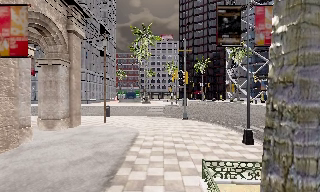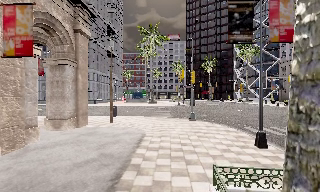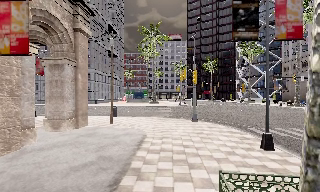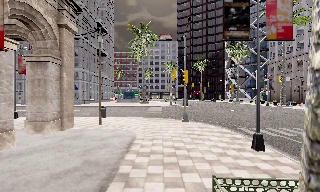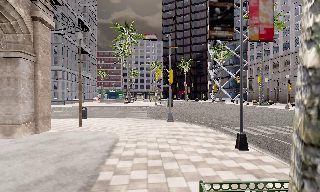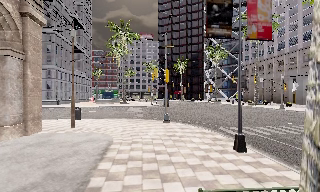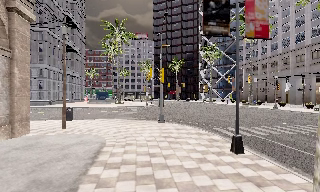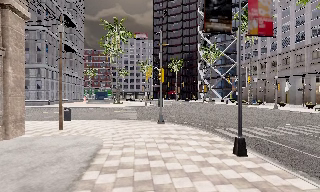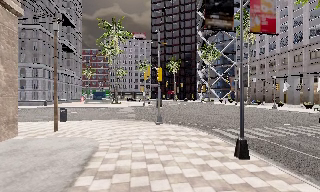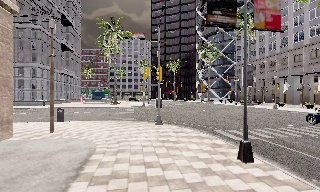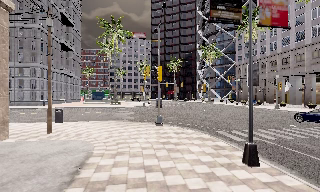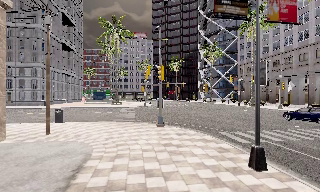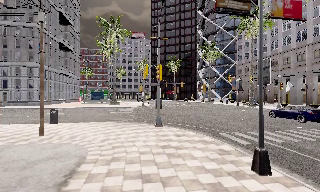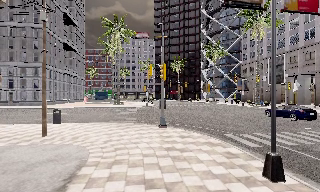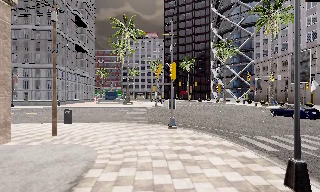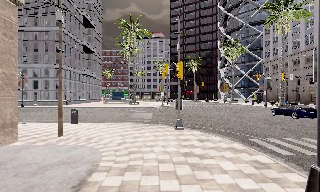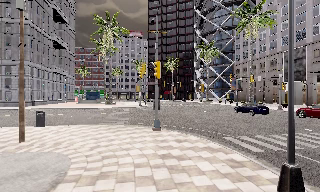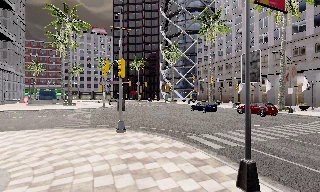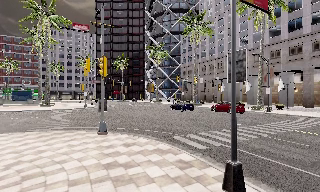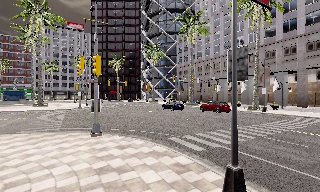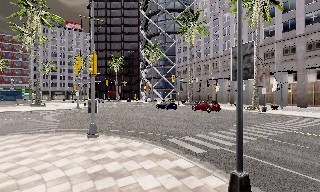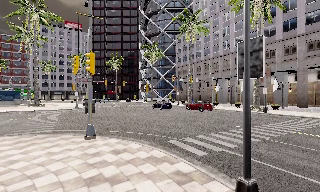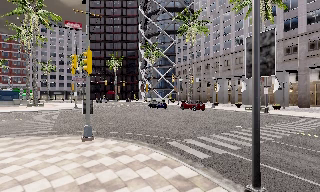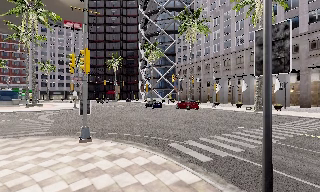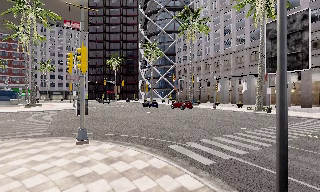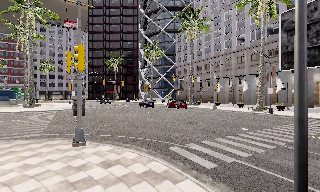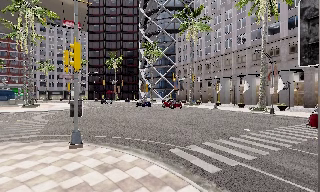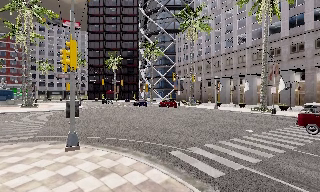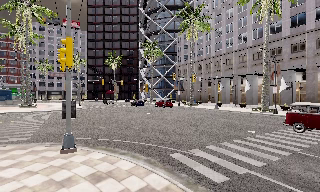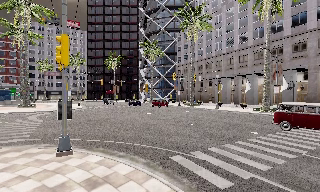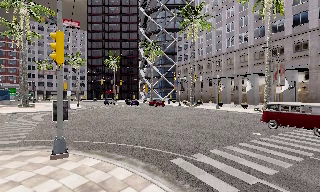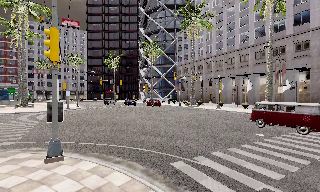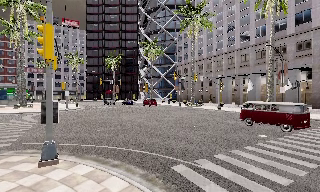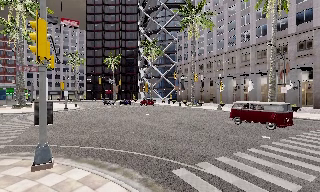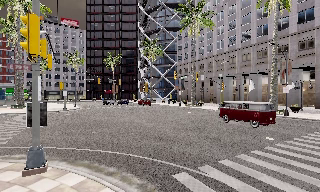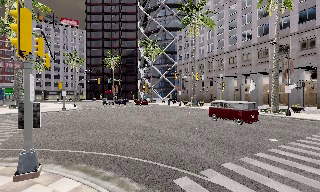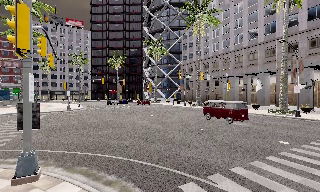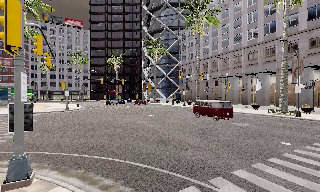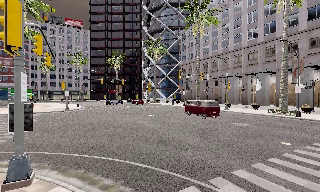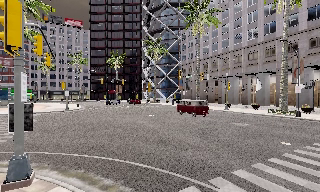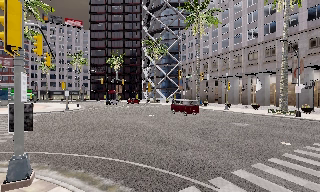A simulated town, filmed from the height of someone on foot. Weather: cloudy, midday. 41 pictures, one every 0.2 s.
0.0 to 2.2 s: The camera travels forward, about 3 m, so what stands in front looms larger.
2.2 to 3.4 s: The camera pans to its right, which is clockwise from overhead, by about 15 degrees. It travels forward, about 1.5 m, so what stands in front looms larger.
3.4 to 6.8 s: The camera travels forward, about 5 m, so what stands in front looms larger.
6.8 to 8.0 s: The camera travels forward, about 1 m, so what stands in front looms larger. It loses speed.
The film runs forward here.
